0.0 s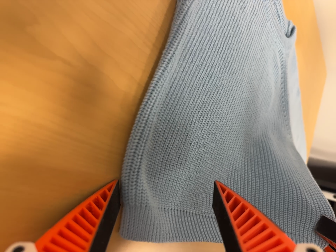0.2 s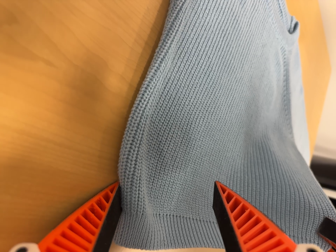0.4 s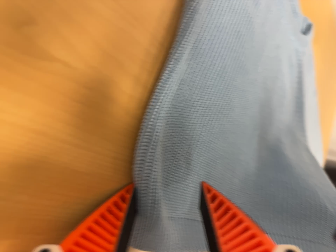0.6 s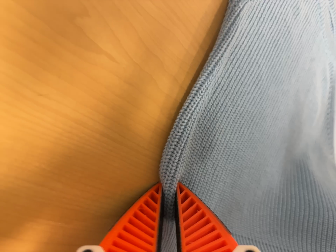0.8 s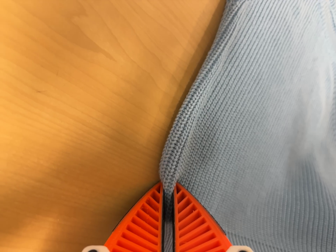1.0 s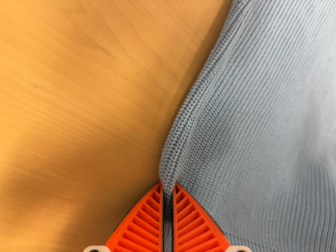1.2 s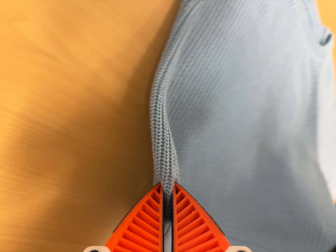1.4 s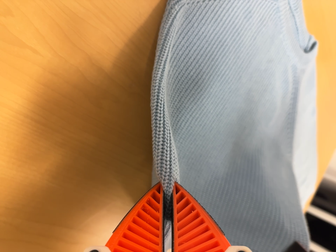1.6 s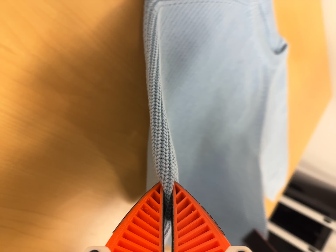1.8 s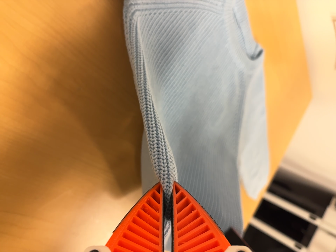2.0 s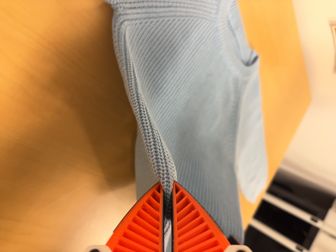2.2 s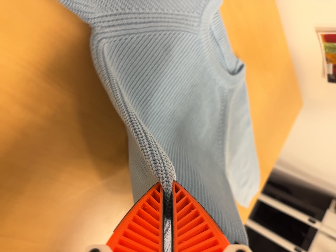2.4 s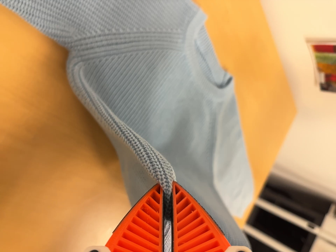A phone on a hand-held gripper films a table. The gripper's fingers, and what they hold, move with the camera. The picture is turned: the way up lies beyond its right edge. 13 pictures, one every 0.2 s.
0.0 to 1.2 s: The camera travels to its right, about 5 cm.
1.2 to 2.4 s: The camera travels to its right, backward and toward the top of its view, about 14 cm, so close, fixed things drift to the left.
The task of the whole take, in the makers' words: fold up.
The film runs forward here.
